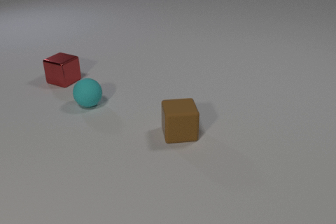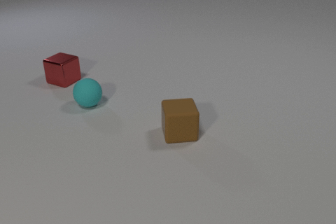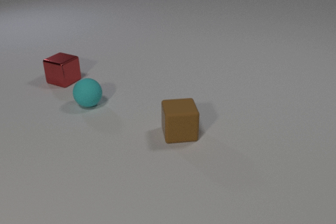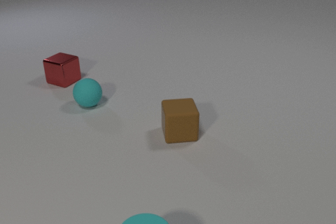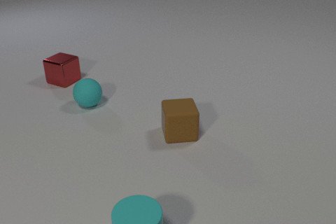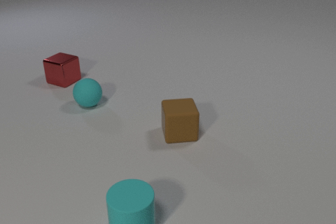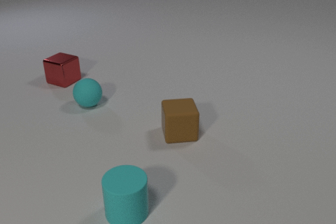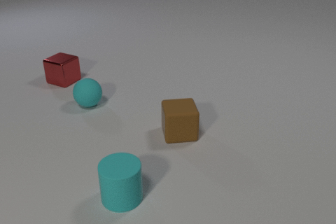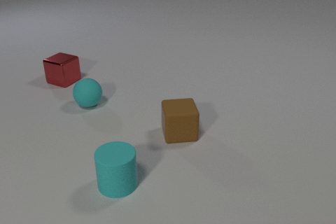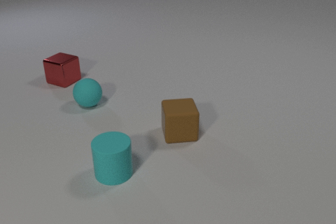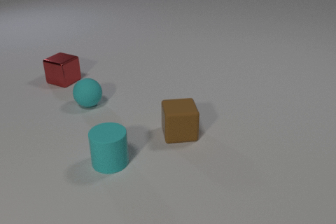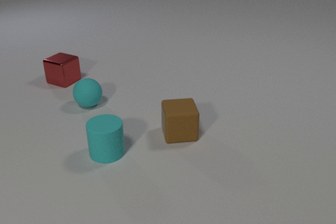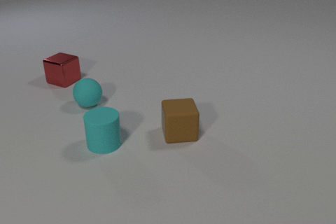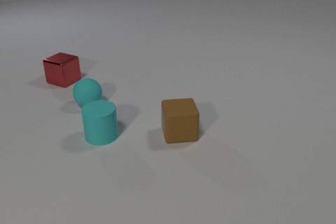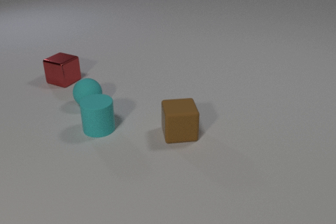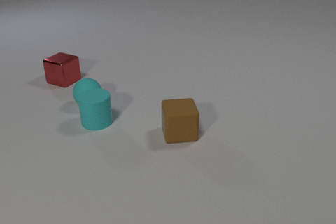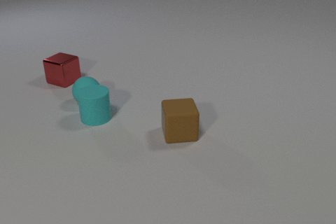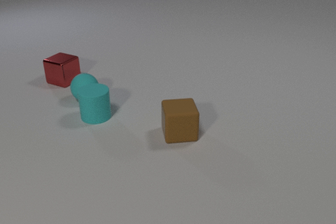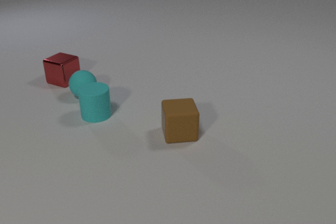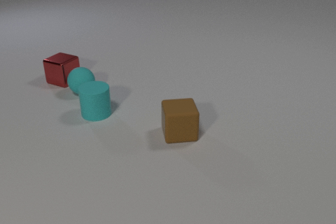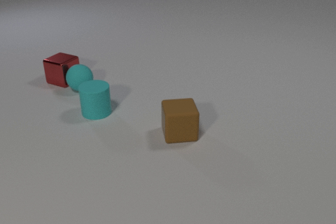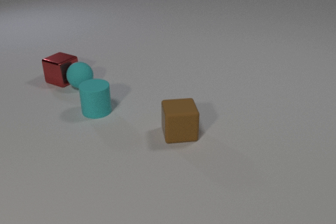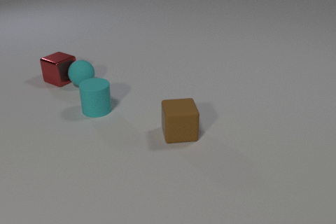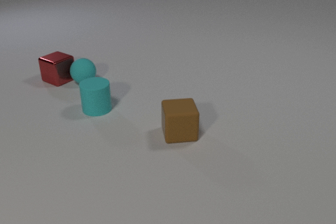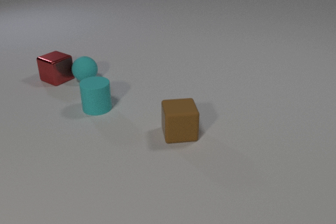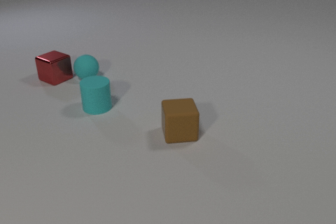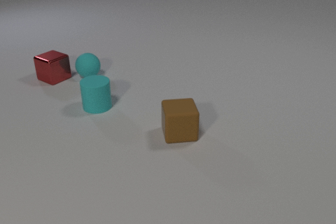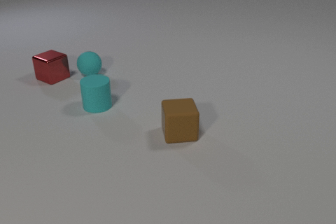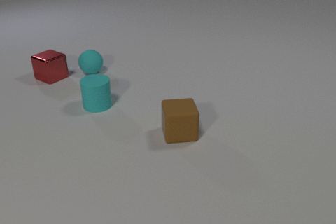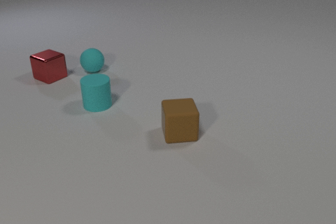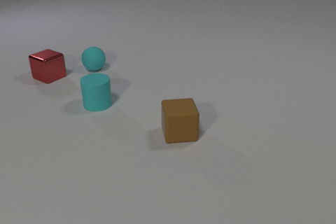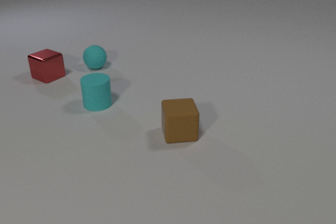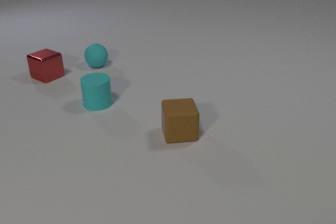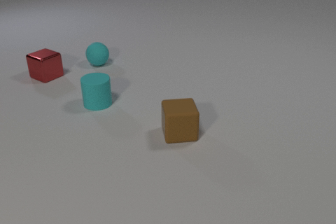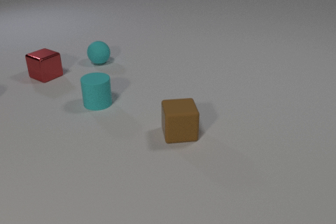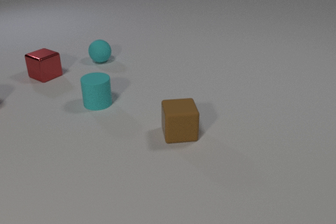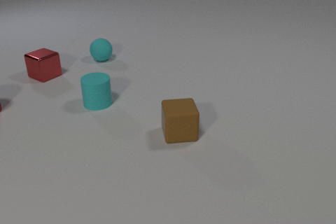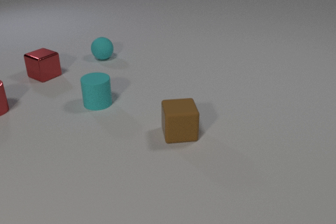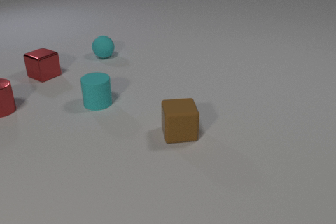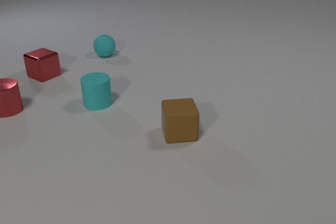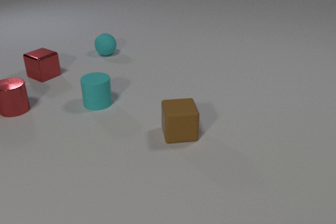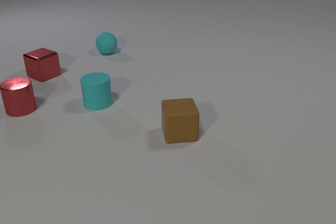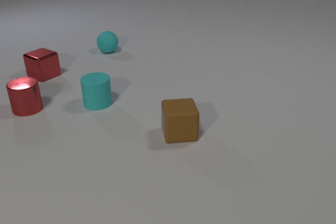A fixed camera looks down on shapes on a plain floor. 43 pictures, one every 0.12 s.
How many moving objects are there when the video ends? 2.
Are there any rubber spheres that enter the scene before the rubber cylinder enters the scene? no.
How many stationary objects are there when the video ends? 3.
0.00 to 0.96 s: The cyan rubber cylinder comes in at the bottom edge, slides away from the camera.
0.96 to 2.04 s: The cyan rubber cylinder slides away from the camera. The cyan rubber sphere rolls away from the camera. The cyan rubber cylinder and the cyan rubber sphere collide.
2.04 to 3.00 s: The cyan rubber cylinder slides away from the camera. The cyan rubber sphere rolls away from the camera. The red metal cube slides to the left and away from the camera. The cyan rubber sphere and the red metal cube collide.
3.00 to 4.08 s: The cyan rubber cylinder slides away from the camera. The cyan rubber sphere rolls away from the camera. The red metal cube slides away from the camera and to the left.
4.08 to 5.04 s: The cyan rubber sphere rolls away from the camera. The red metal cylinder comes in at the left edge, slides to the right.
